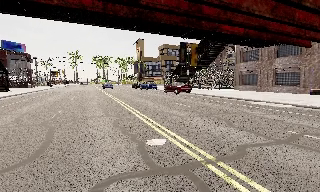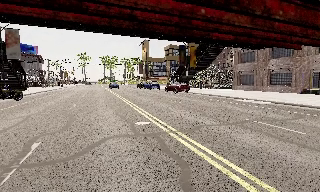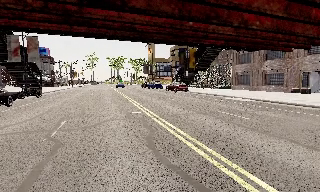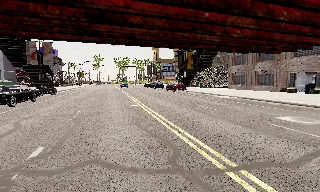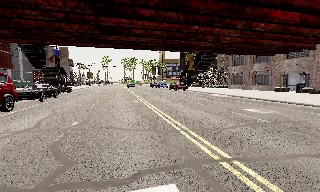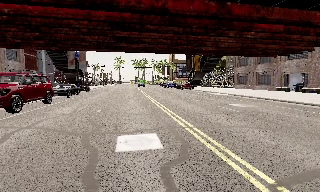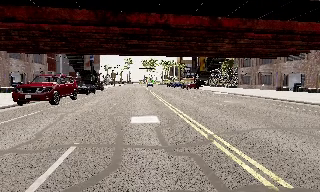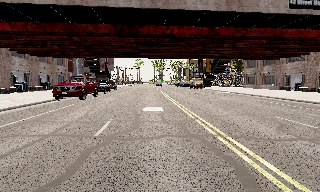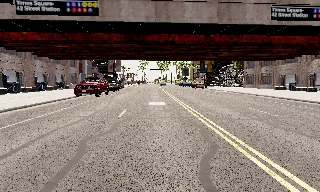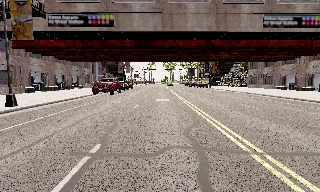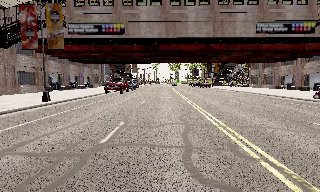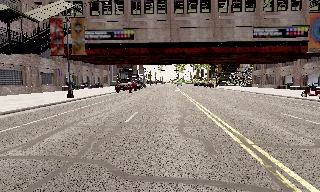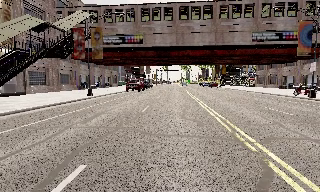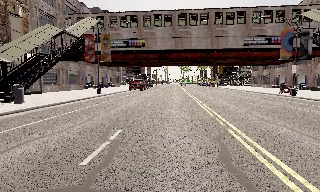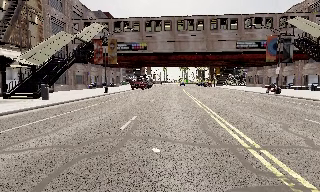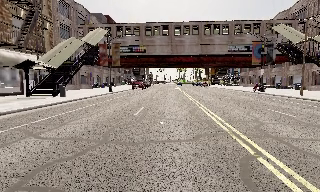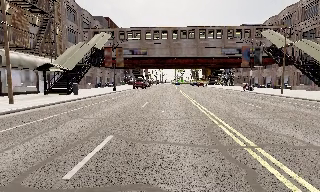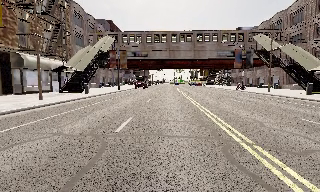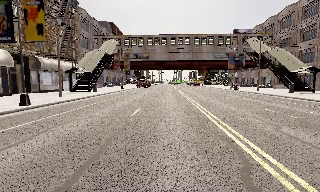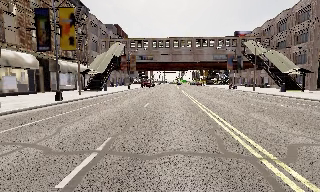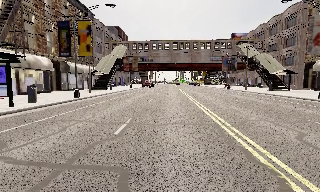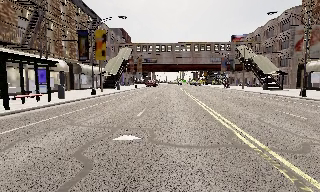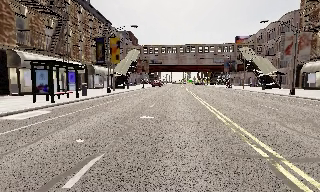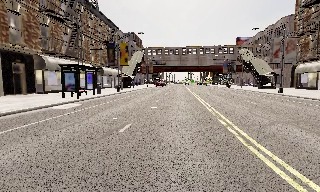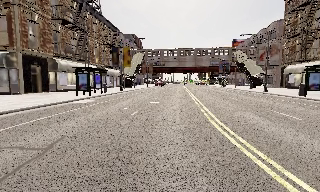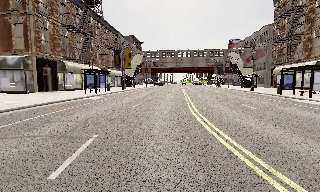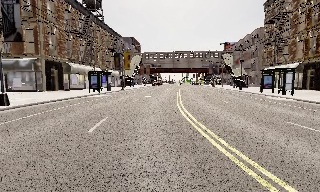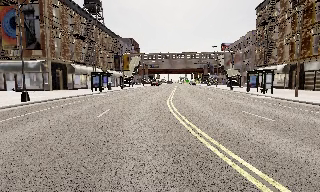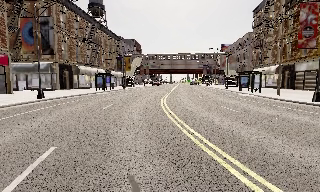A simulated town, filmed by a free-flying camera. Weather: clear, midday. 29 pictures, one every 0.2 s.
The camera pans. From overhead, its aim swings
counterclockwise.
0.0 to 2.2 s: The camera pans to its left, which is counterclockwise from overhead, by about 30 degrees. It travels backward, about 25 m, so what stands in front gets smaller.
2.2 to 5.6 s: The camera travels backward, about 40 m, so what stands in front gets smaller.
The film runs forward here.
